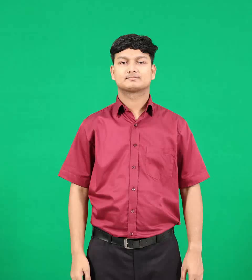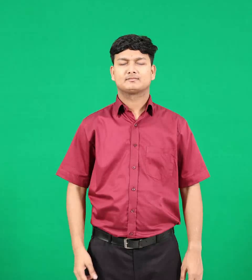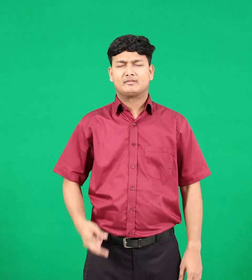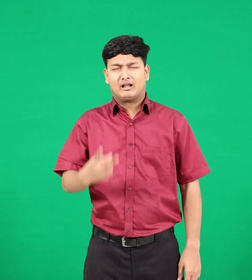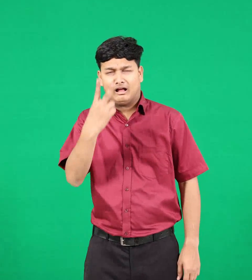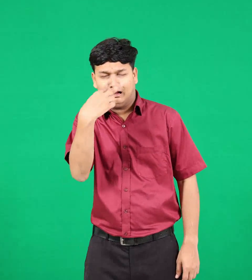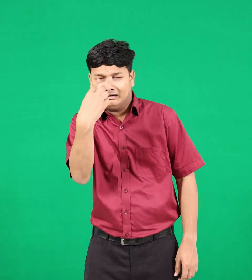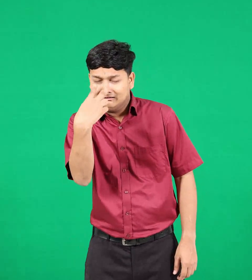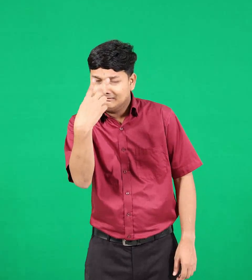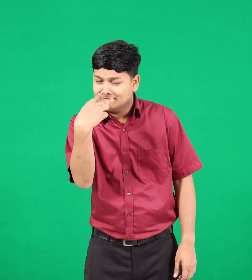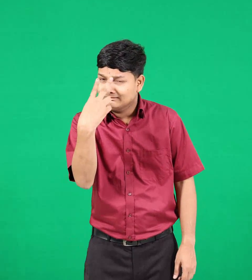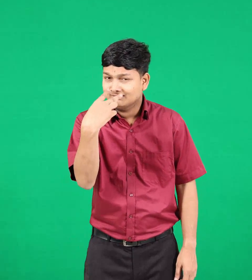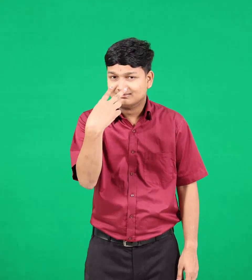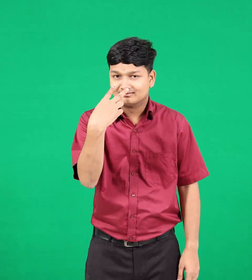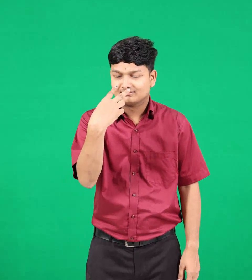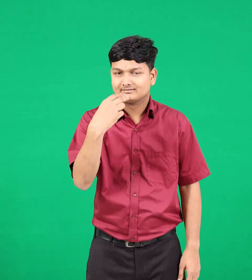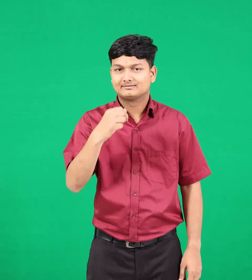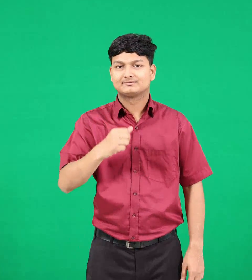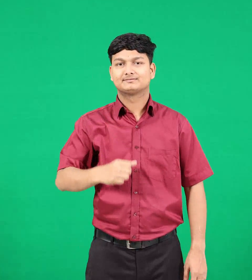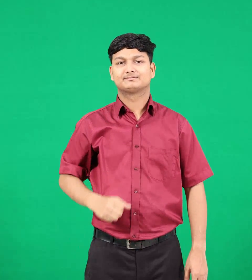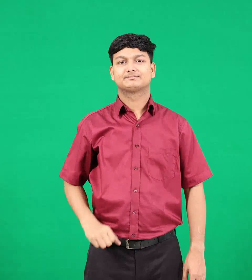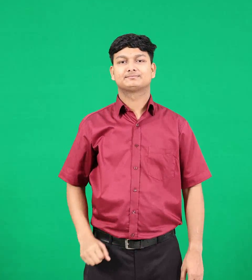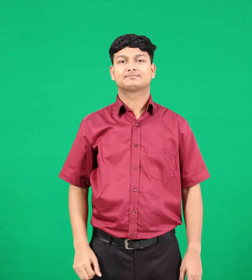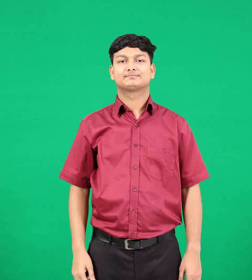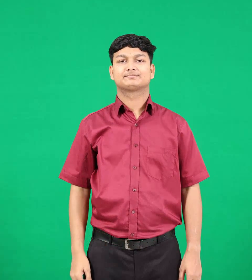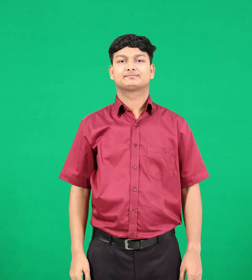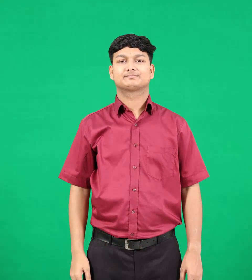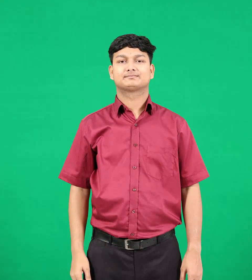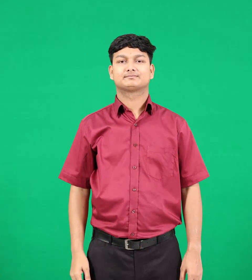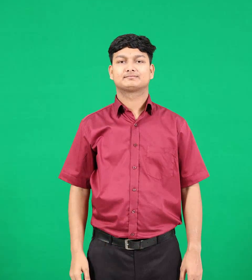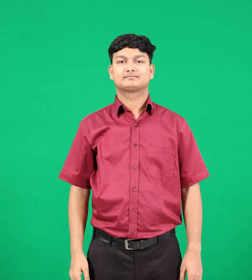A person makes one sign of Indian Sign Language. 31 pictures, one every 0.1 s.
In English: cry
